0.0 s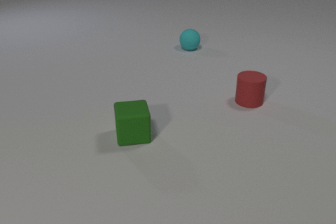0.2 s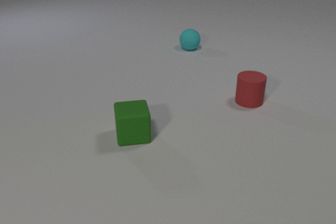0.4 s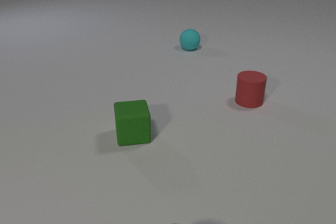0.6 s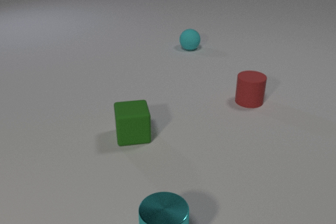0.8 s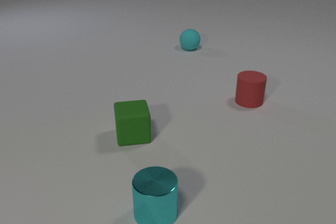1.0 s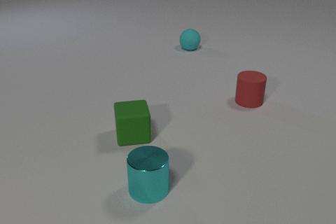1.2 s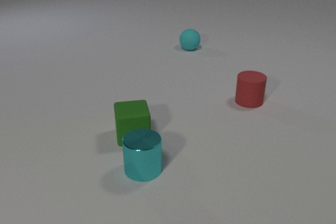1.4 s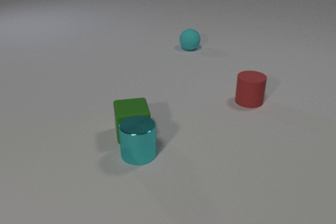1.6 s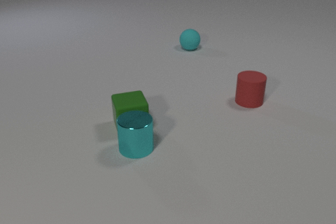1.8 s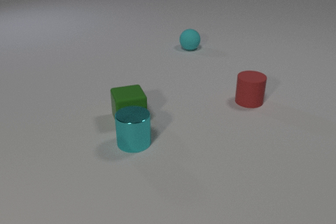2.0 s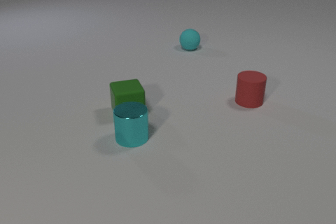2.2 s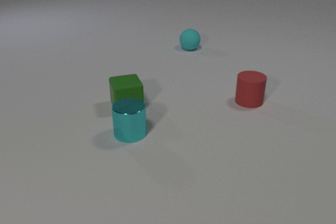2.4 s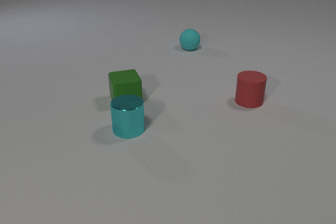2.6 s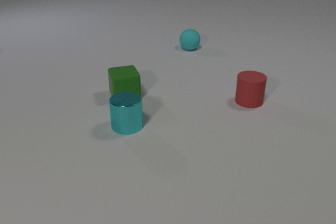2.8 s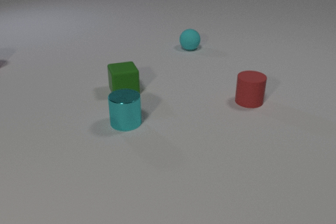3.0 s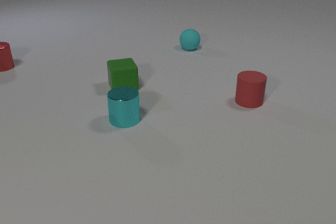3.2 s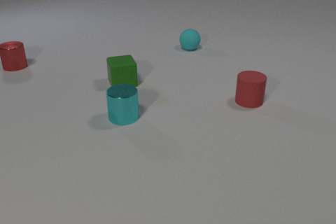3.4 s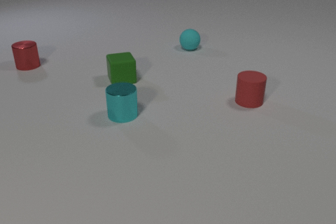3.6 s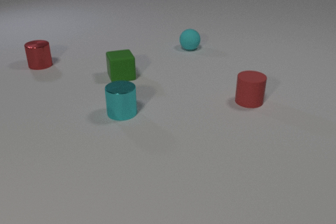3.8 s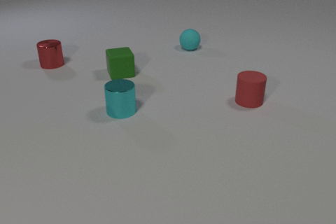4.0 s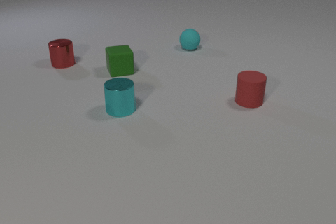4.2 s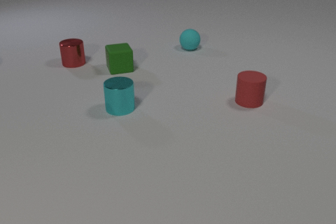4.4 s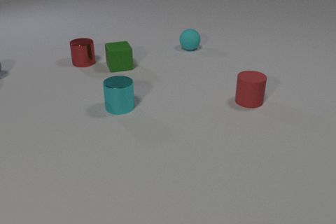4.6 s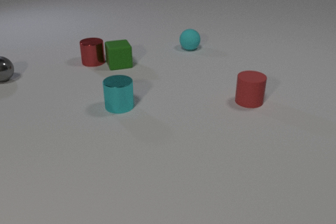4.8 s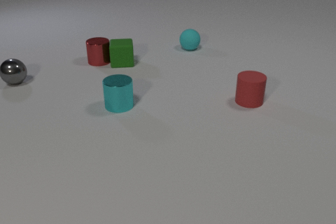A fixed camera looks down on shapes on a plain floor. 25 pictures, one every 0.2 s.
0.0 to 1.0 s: The cyan metal cylinder comes in at the bottom edge, slides away from the camera.
1.0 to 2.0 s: The cyan metal cylinder slides away from the camera. The green rubber cube slides away from the camera. The cyan metal cylinder and the green rubber cube collide.
2.0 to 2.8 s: The cyan metal cylinder slides away from the camera. The green rubber cube slides away from the camera.
2.8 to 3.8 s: The cyan metal cylinder slides away from the camera. The green rubber cube slides away from the camera. The red metal cylinder slides to the right.
3.8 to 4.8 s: The cyan metal cylinder slides away from the camera. The green rubber cube slides away from the camera. The gray metal sphere comes in at the left edge, rolls toward the camera and to the right. The red metal cylinder slides to the right. The green rubber cube and the red metal cylinder collide.
What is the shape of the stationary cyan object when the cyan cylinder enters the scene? sphere.
What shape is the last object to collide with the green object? cylinder.
How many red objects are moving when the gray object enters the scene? 1.
